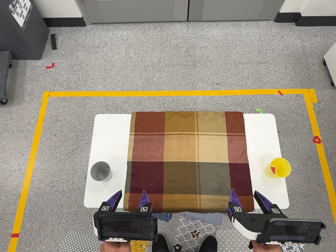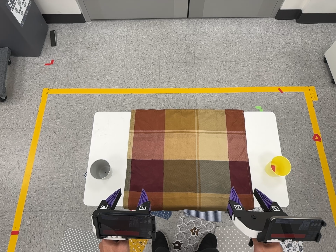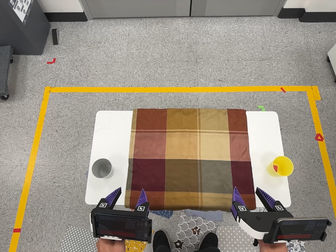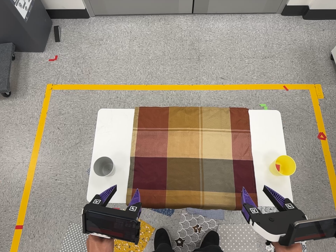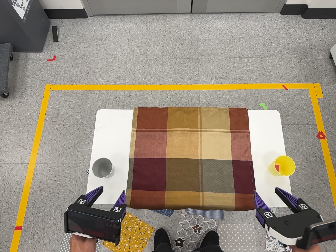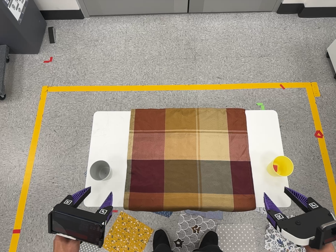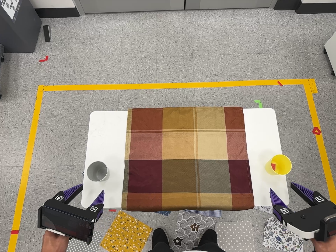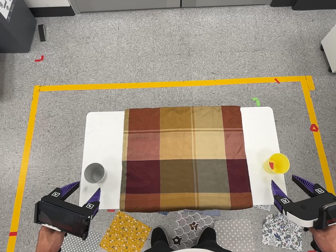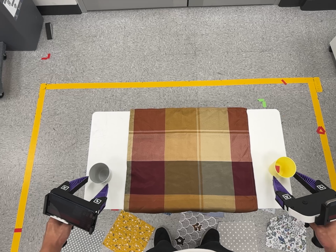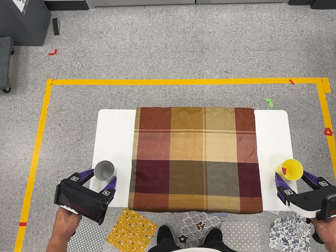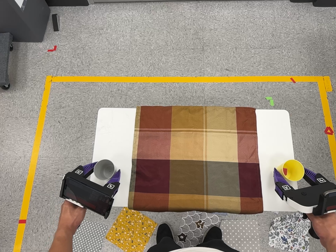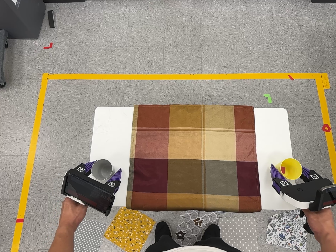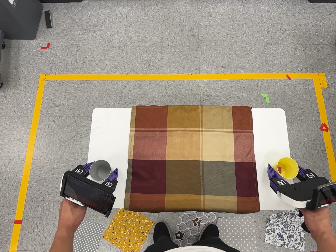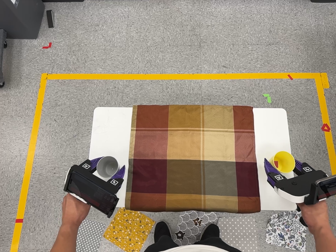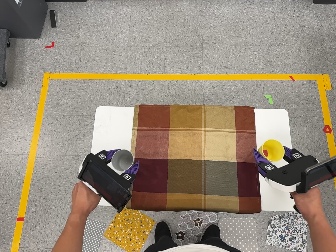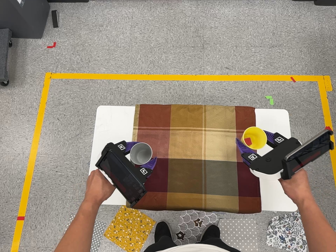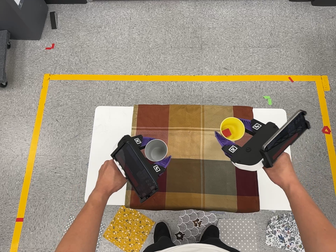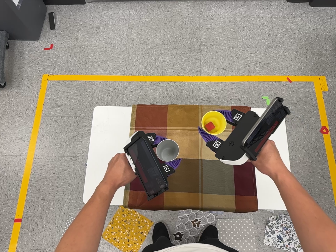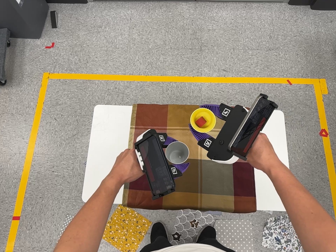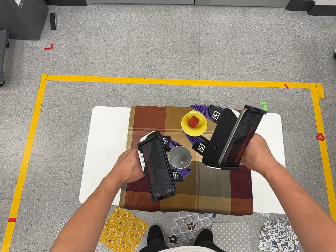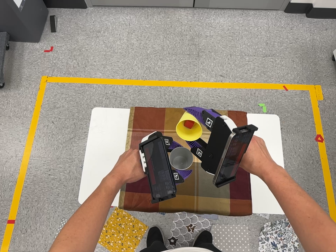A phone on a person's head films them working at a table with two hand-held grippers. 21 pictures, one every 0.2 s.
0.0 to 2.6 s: The camera travels toward the top of its view and forward, about 10 cm.
2.6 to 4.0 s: The camera shifts only a little, or ends up much as it began.
The film runs forward here.
